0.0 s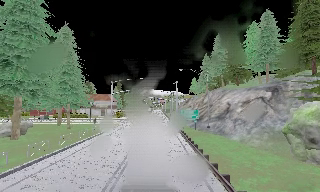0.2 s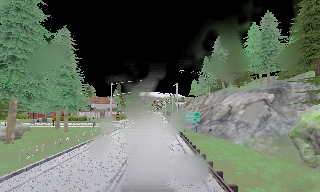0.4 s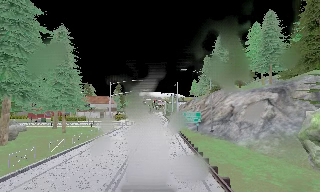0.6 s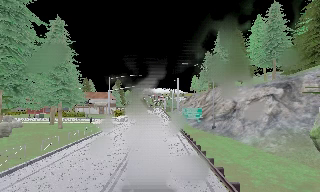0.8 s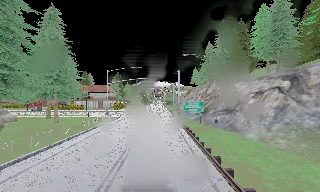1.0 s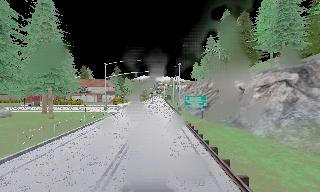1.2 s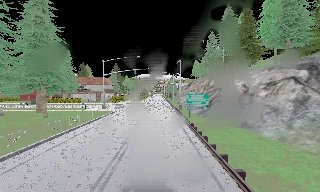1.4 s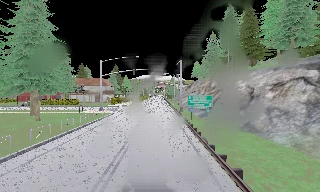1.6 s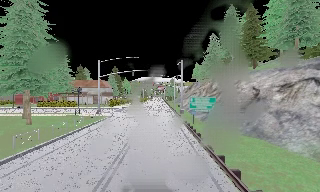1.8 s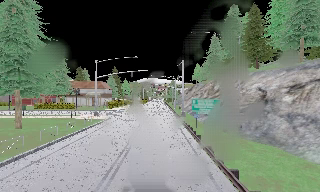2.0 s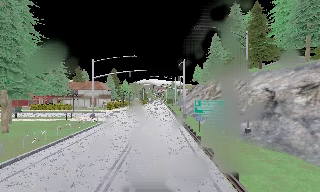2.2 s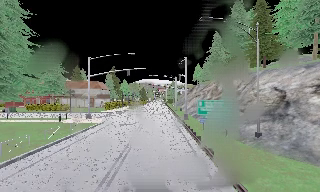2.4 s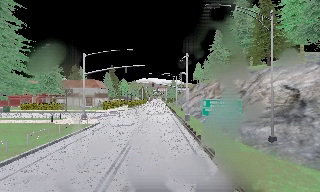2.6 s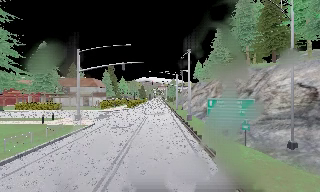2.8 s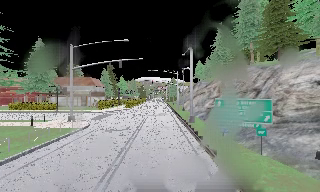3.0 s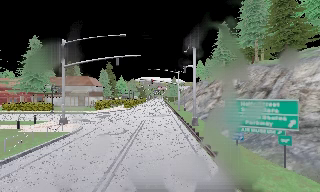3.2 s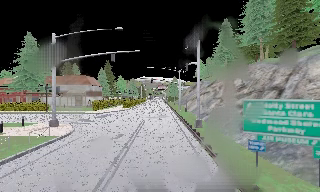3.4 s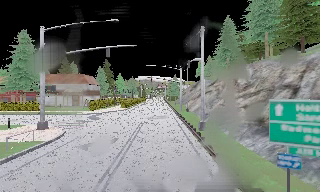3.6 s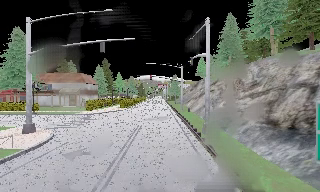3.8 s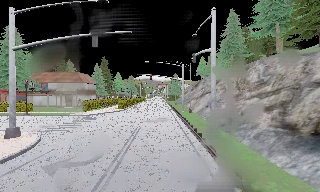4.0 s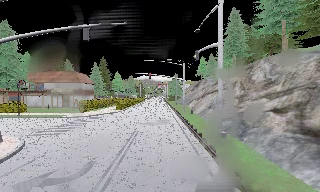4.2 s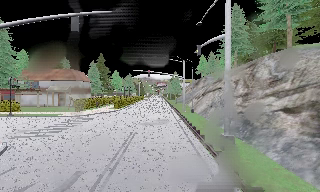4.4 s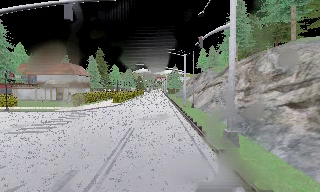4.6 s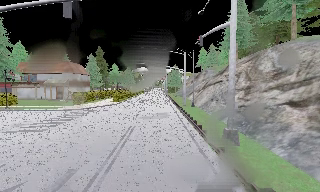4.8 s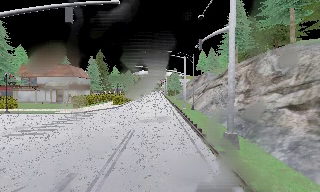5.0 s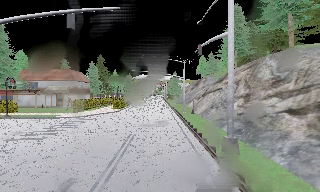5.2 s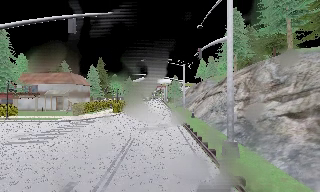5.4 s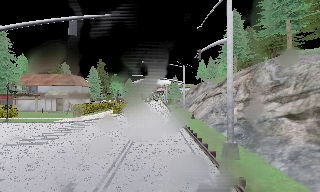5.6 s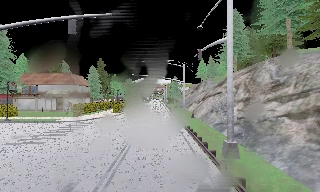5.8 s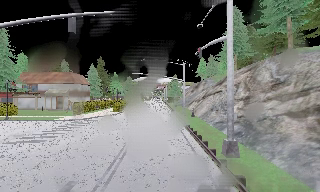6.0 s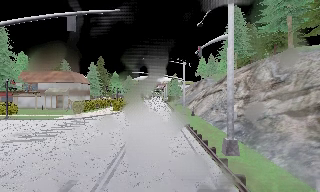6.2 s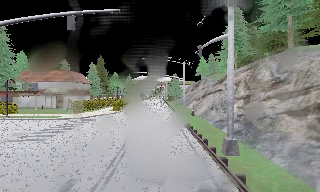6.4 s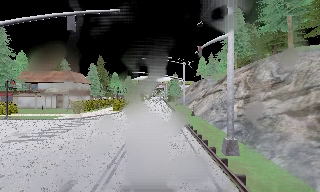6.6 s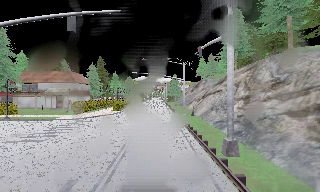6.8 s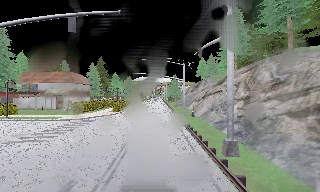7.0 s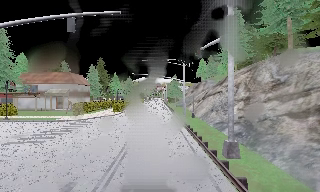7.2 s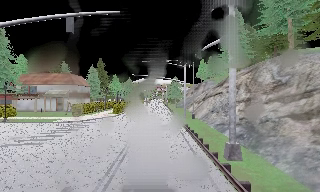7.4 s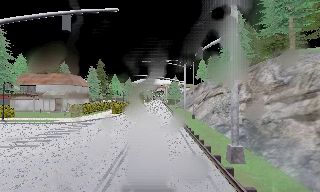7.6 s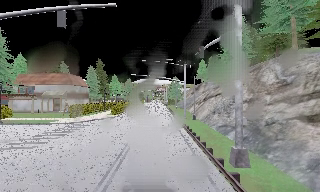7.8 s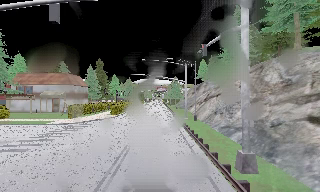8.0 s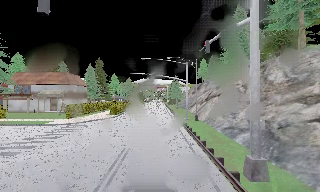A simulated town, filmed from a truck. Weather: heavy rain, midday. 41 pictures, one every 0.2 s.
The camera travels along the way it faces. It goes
forward.
0.0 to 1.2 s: The camera travels forward, about 4.5 m, so what stands in front looms larger. It gains speed.
1.2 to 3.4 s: The camera travels forward, about 13 m, so what stands in front looms larger.
3.4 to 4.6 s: The camera travels forward, about 5 m, so what stands in front looms larger. It loses speed.
4.6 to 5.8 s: The camera shifts only a little, or ends up much as it began.
5.8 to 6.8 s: The camera keeps its place and its aim.
6.8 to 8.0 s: The camera travels forward, about 2 m, so what stands in front looms larger. It gains speed.
The film runs forward here.
